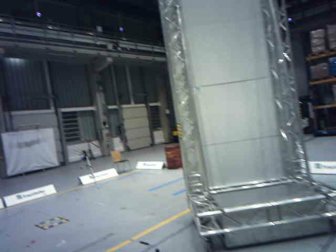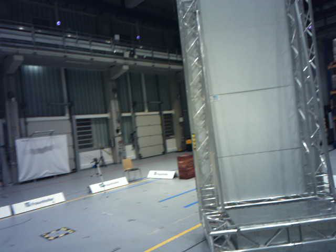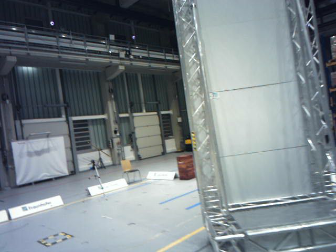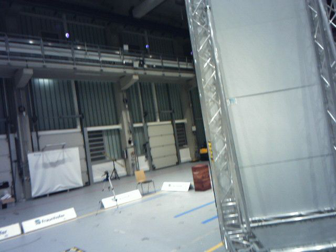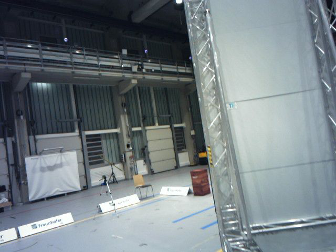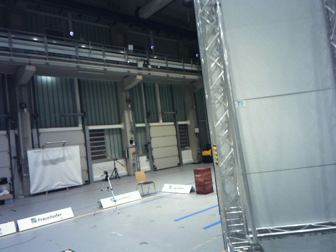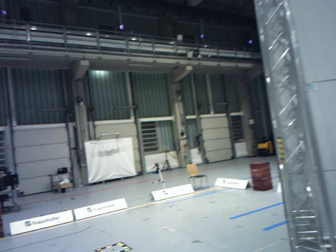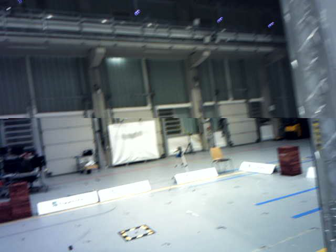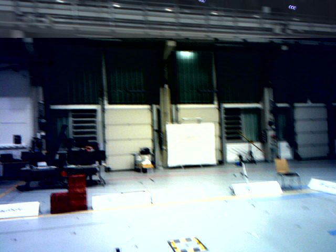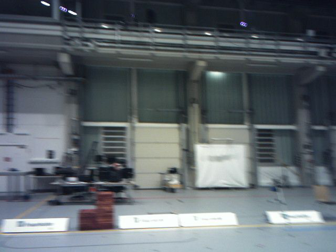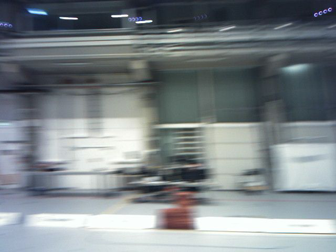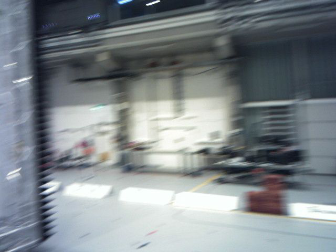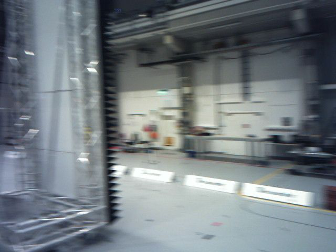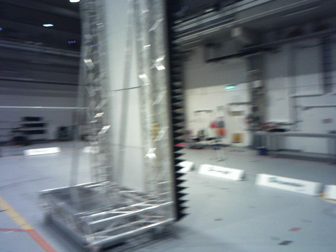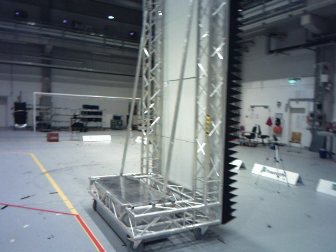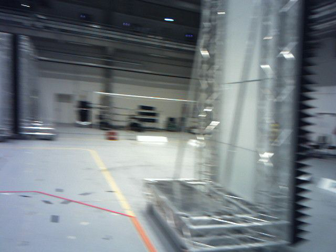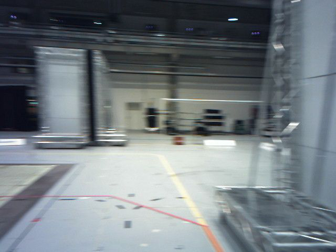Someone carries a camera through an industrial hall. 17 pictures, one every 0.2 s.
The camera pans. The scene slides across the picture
to the right.
The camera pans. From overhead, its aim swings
counterclockwise.
0.0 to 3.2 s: The scene slides to the right, as the camera pans about 130 degrees to its left. It travels forward, about 3.6 m. It leans over to its left by about 10 degrees, and the scene rotates clockwise.
The film runs forward here.
